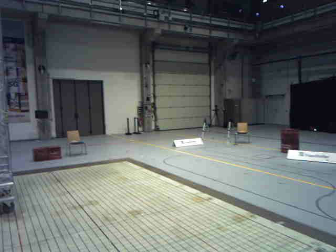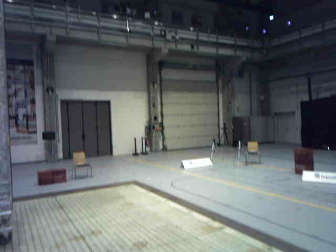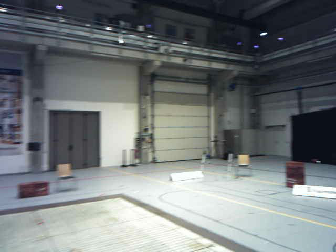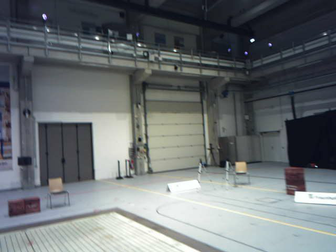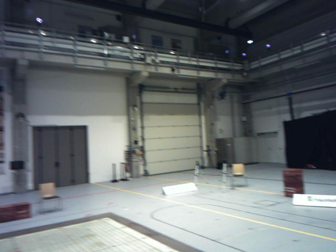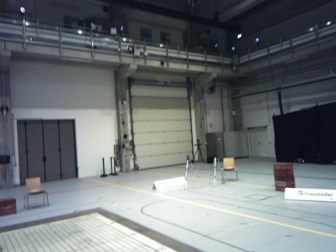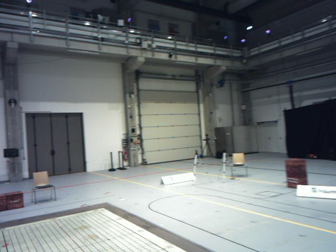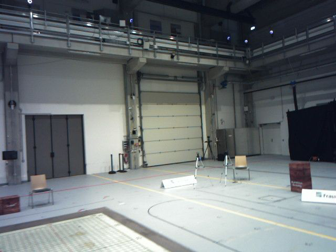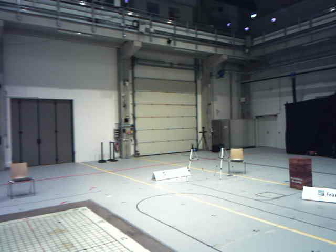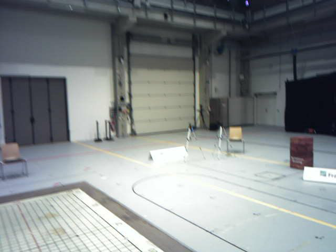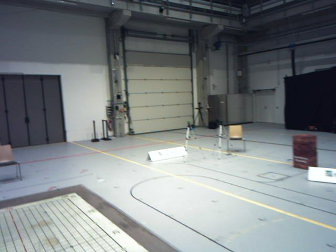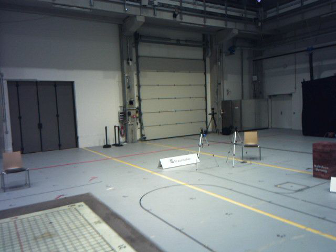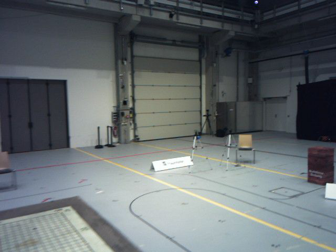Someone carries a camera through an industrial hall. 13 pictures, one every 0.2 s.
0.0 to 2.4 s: The camera travels forward, about 3.4 m, so what stands in front looms larger.
The film runs forward here.
